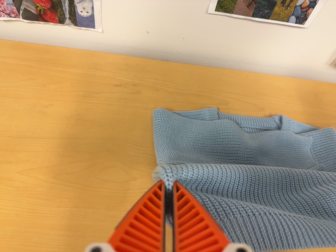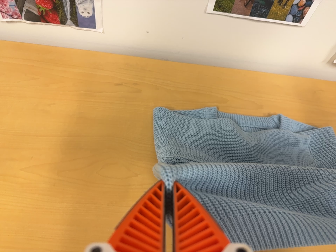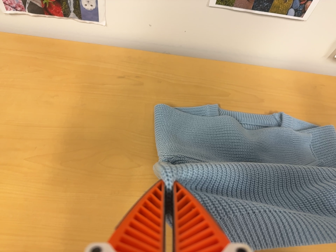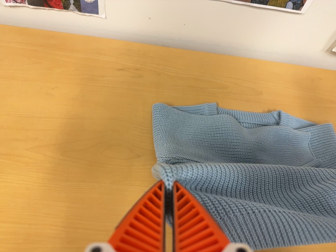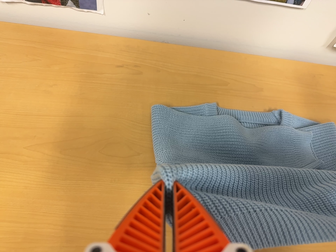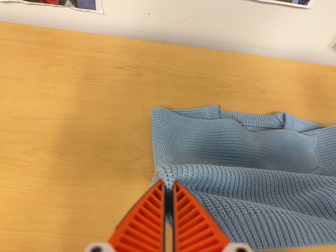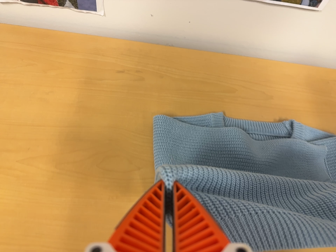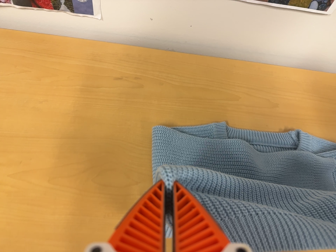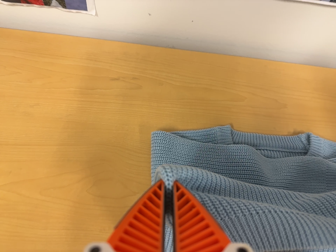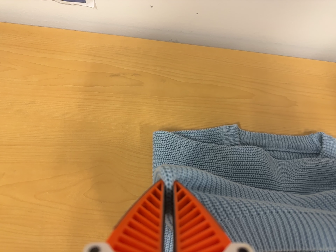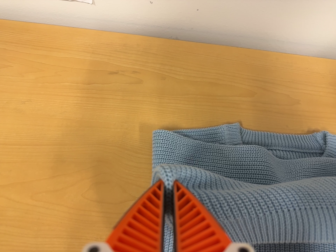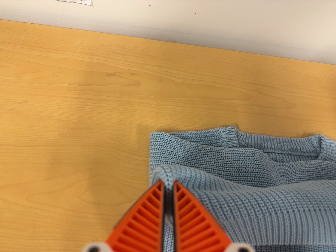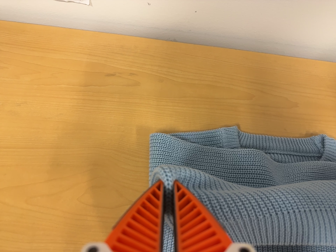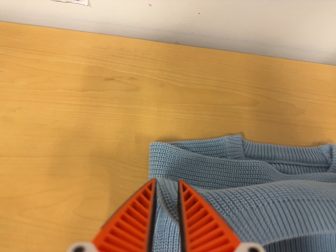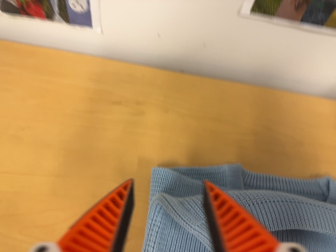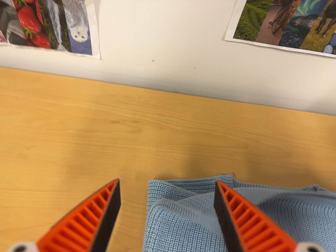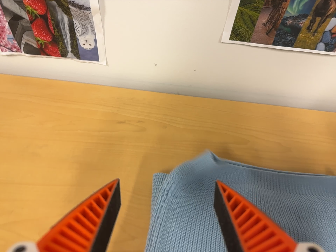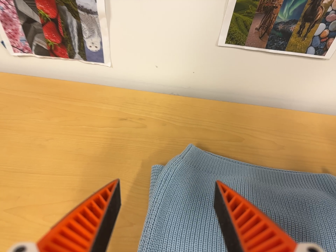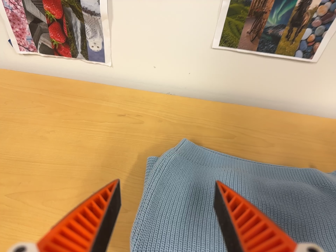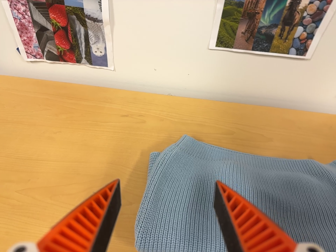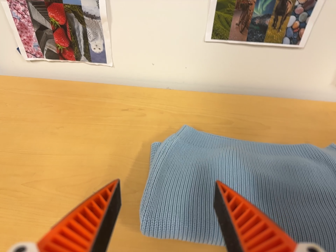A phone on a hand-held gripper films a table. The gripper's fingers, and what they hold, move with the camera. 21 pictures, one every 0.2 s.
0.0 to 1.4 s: The camera shifts only a little, or ends up much as it began.
1.4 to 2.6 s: The camera travels forward and toward the top of its view, about 9 cm, so what stands in front looms larger.
2.6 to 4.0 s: The camera travels backward and toward the bottom of its view, about 18 cm, so what stands in front gets smaller. Its aim tips toward the top of its view by about 20 degrees.
The film runs forward here.
